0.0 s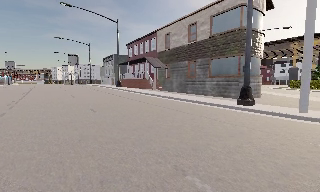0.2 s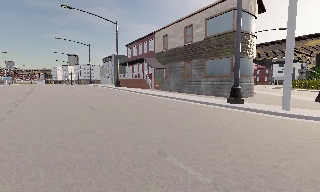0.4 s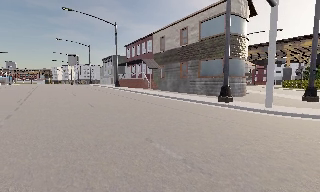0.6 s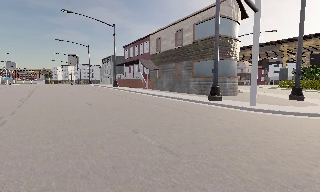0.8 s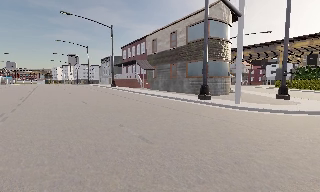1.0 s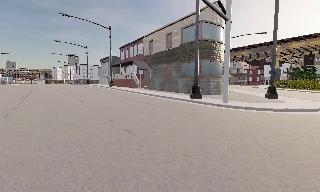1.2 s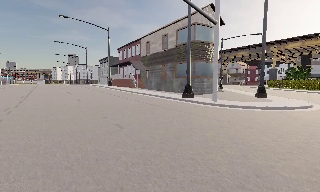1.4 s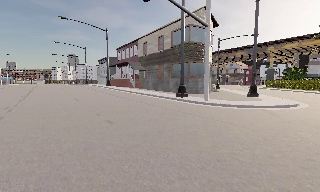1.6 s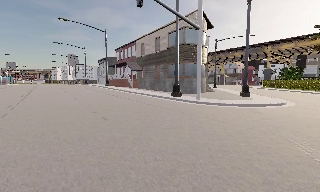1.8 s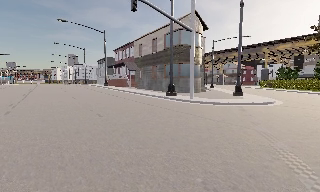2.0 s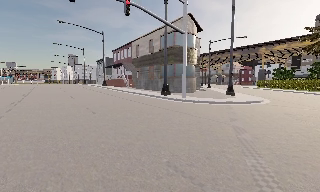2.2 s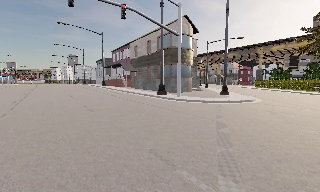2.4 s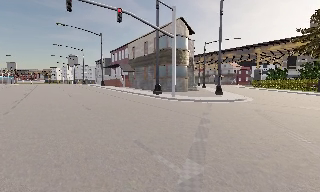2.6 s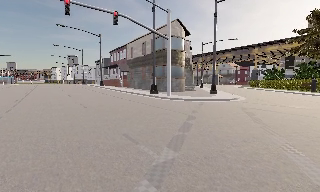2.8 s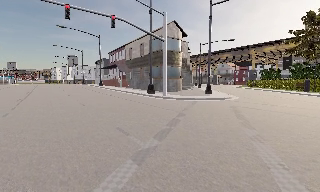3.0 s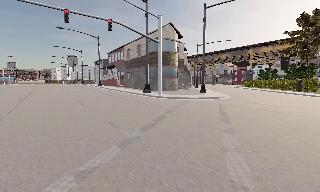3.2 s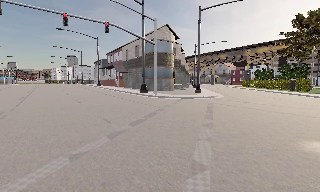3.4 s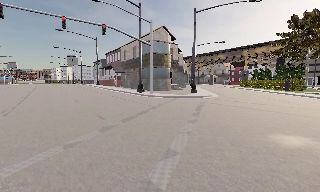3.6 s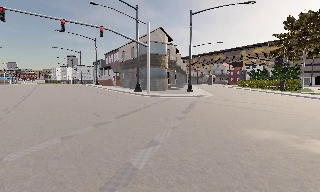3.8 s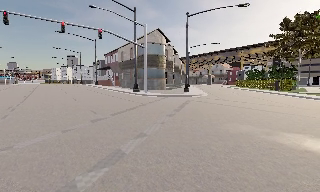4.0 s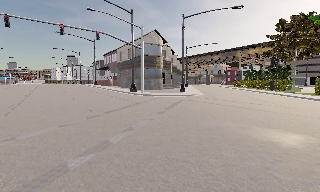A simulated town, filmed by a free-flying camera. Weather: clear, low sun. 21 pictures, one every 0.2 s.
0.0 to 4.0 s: The camera travels backward and to its right, about 15 m, so what stands in front gets smaller.
The film runs backward here.
